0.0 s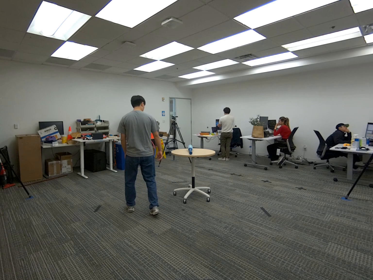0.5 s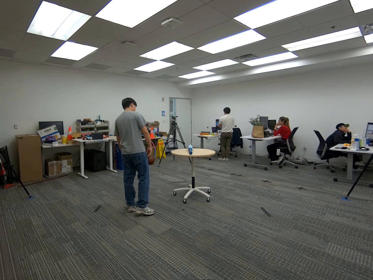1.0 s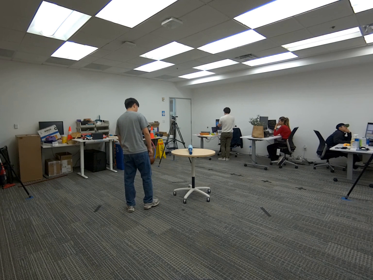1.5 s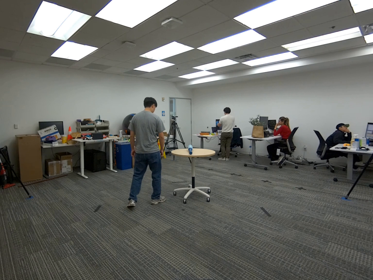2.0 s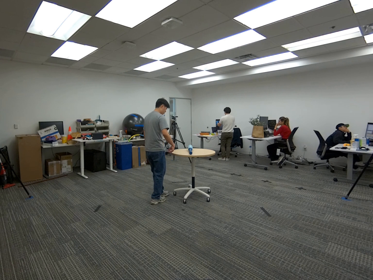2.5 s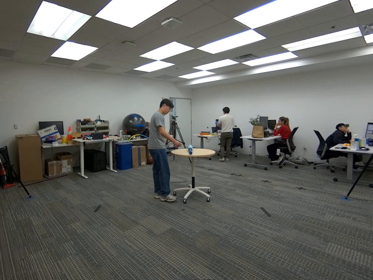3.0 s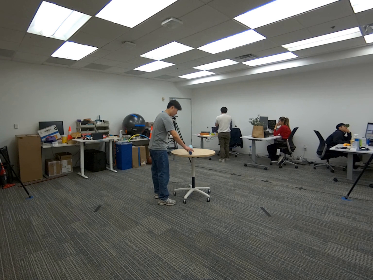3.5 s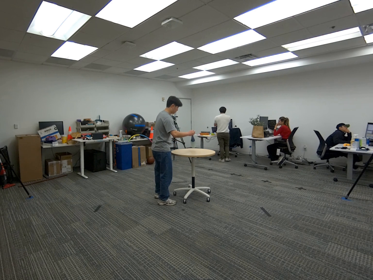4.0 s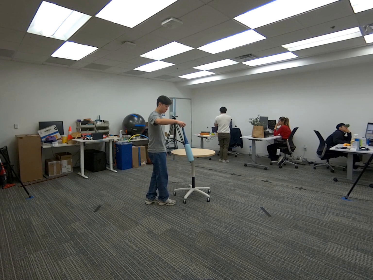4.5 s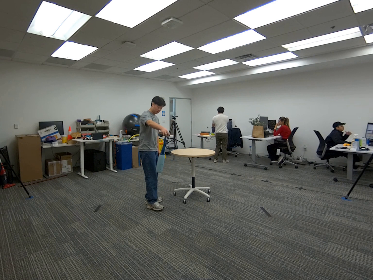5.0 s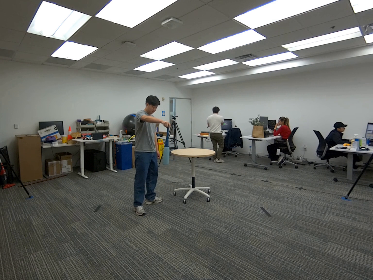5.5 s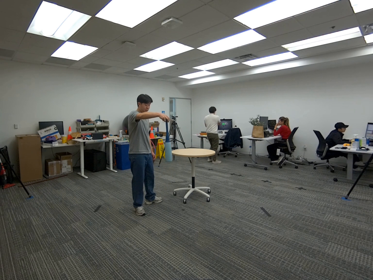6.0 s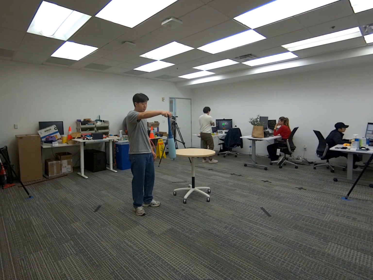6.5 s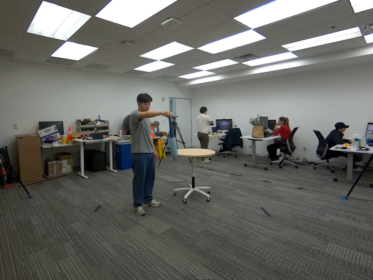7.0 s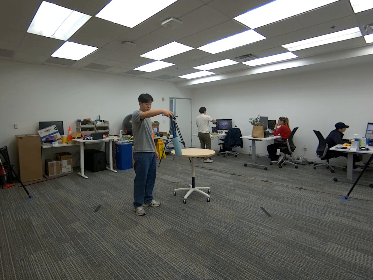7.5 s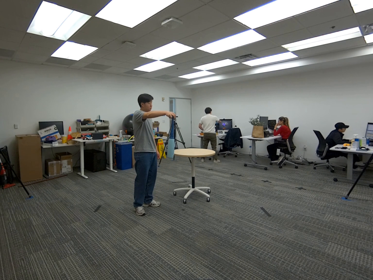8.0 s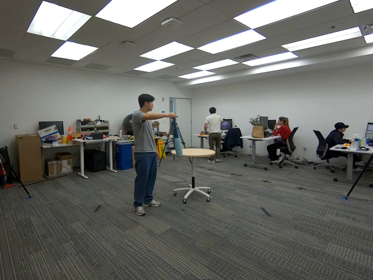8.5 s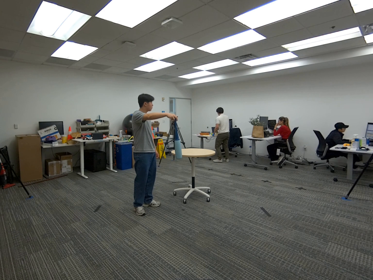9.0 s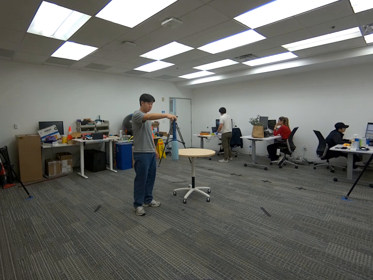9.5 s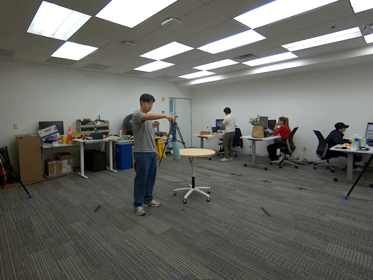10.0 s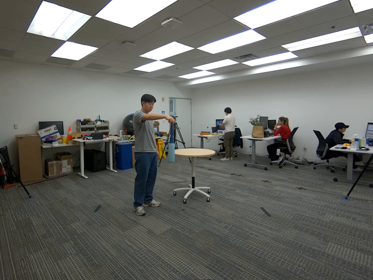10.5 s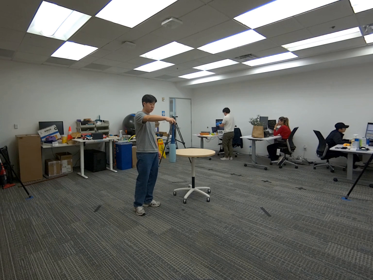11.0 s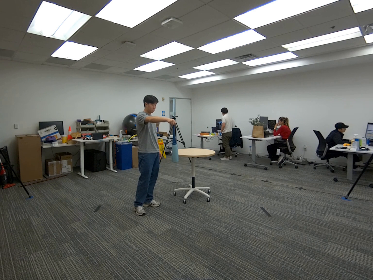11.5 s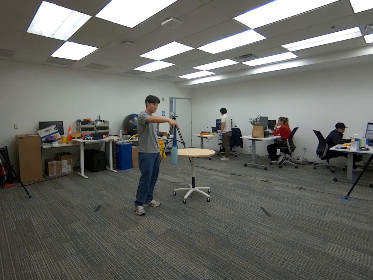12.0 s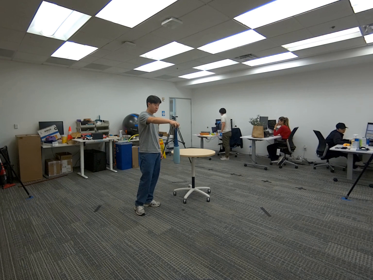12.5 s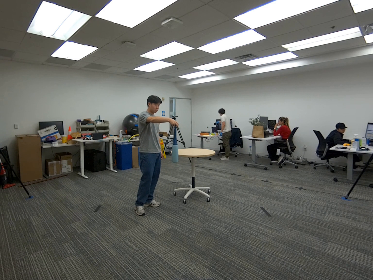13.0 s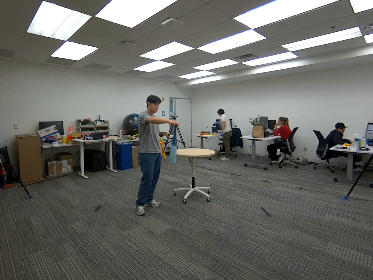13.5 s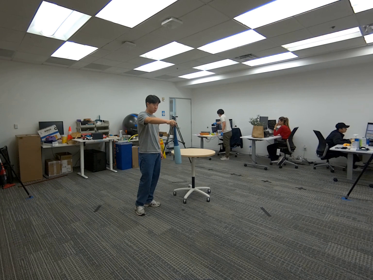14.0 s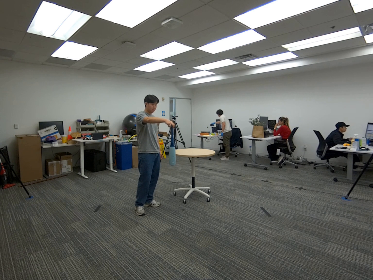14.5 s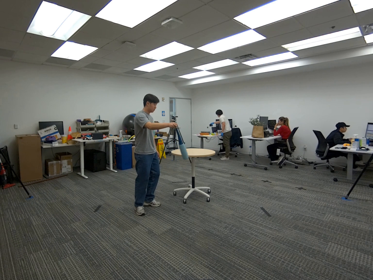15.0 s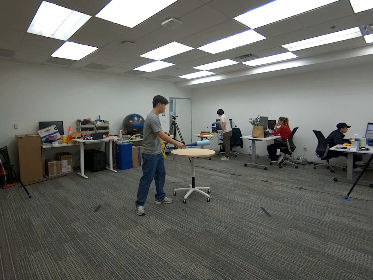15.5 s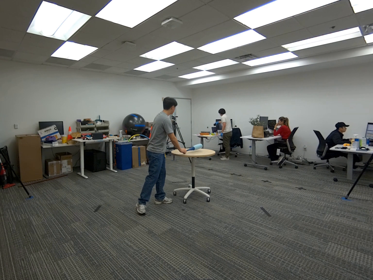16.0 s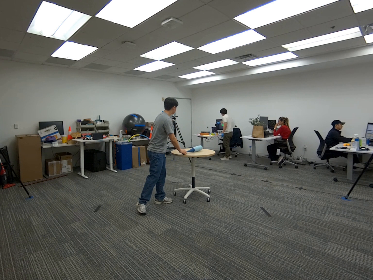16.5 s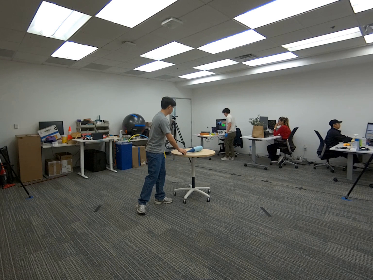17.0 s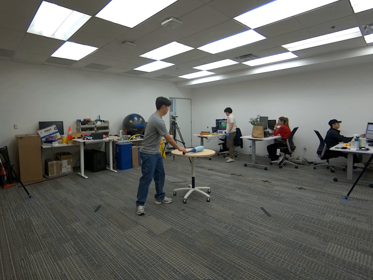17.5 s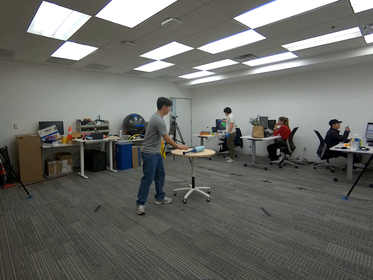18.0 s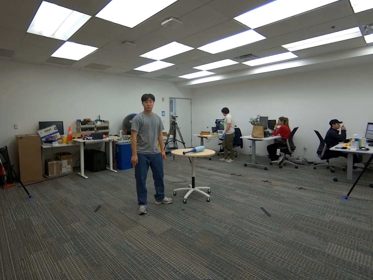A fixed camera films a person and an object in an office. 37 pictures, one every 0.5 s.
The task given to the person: Walk over to the baseball bat on the round table and pick up the baseball bat using one hand and rotate until finish.
